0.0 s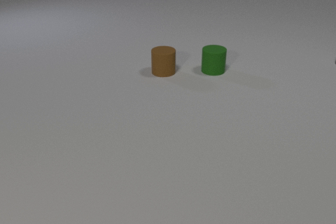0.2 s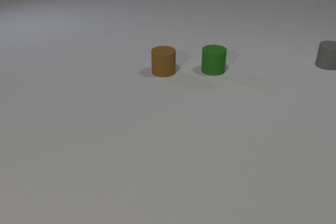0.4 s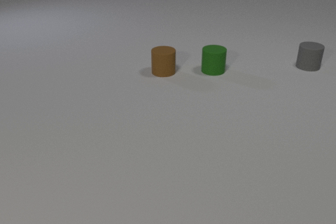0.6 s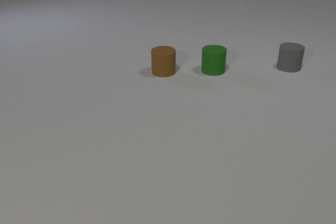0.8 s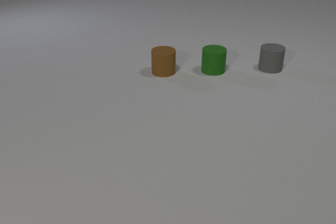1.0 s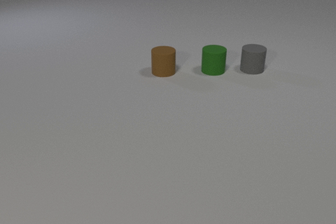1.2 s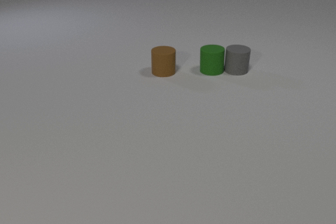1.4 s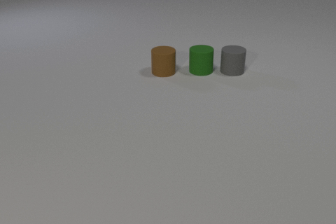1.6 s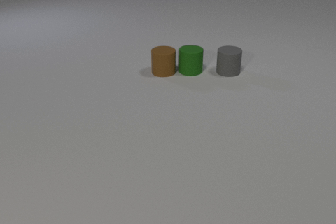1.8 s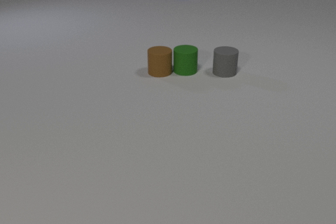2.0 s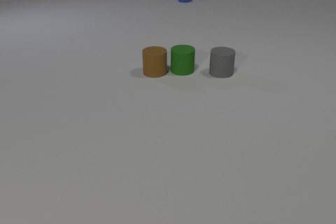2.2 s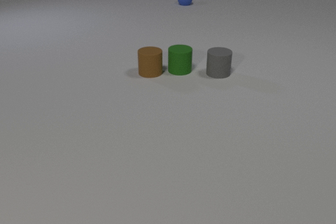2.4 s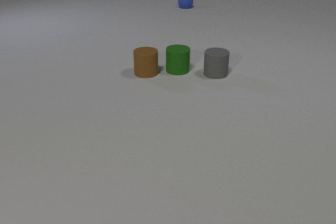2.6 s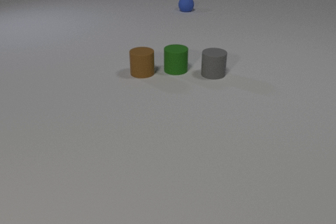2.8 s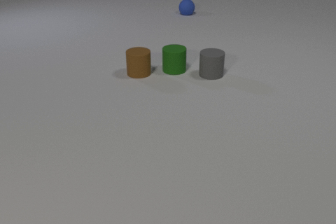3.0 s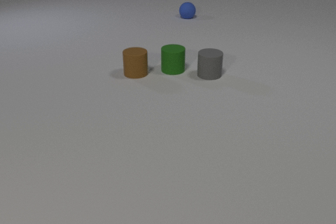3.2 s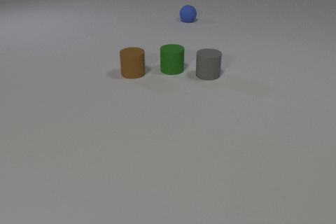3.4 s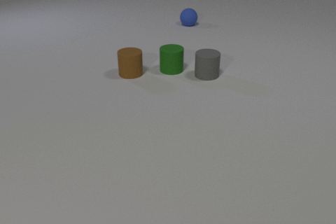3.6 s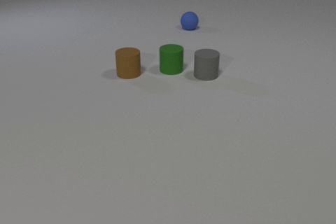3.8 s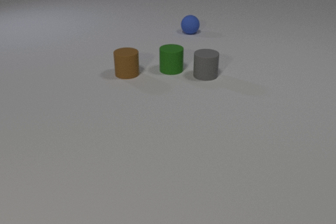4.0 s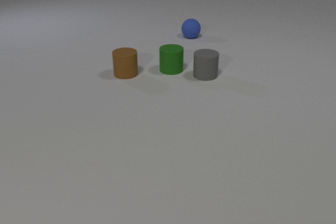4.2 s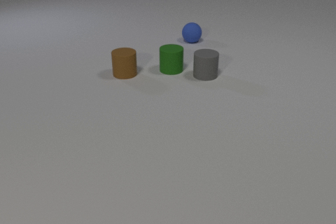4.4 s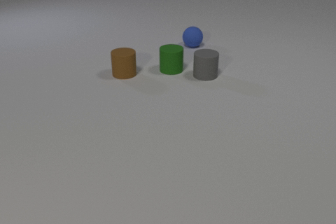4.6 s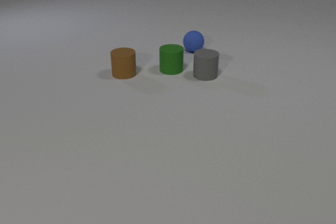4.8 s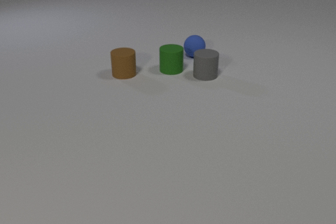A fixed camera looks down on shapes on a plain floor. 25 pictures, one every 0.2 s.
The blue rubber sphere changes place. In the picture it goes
toward the camera.
The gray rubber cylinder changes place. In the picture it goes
to the left.
0.0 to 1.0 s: The gray rubber cylinder slides to the left and toward the camera.
1.0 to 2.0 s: The gray rubber cylinder slides to the left and toward the camera. The green rubber cylinder slides to the left. The blue rubber sphere comes in at the top edge, rolls toward the camera. The brown rubber cylinder slides to the left. The gray rubber cylinder and the green rubber cylinder collide. The green rubber cylinder and the brown rubber cylinder collide.
2.0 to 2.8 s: The gray rubber cylinder slides to the left and toward the camera. The green rubber cylinder slides to the left. The blue rubber sphere rolls toward the camera. The brown rubber cylinder slides to the left.
2.8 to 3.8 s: The gray rubber cylinder slides to the left. The blue rubber sphere rolls toward the camera. The brown rubber cylinder slides to the left.
3.8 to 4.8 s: The blue rubber sphere rolls toward the camera.
Are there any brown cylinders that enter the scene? no.
Are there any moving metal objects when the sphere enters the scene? no.
What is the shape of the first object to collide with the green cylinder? cylinder.
